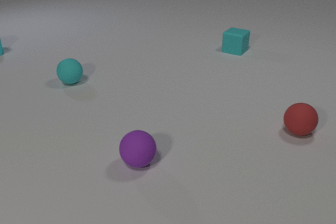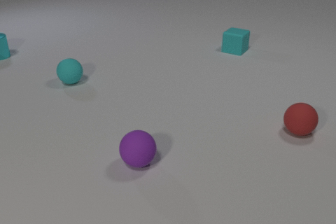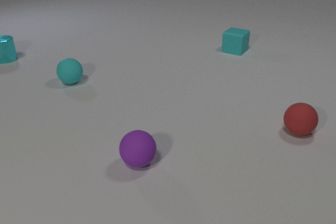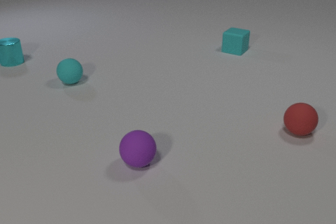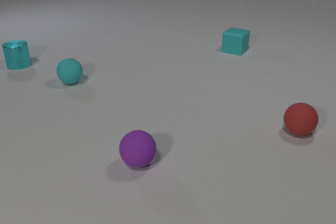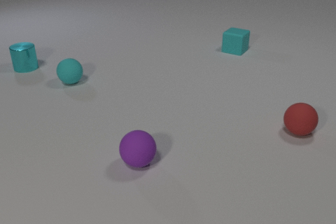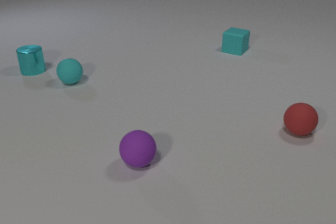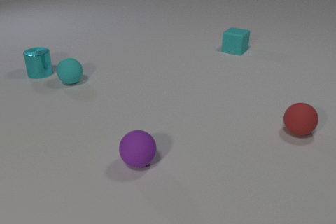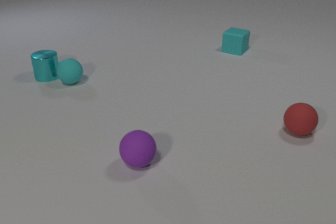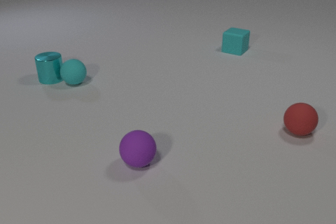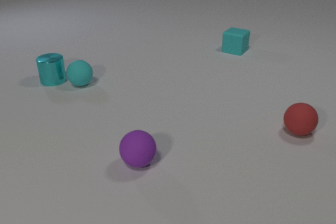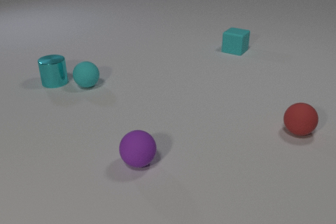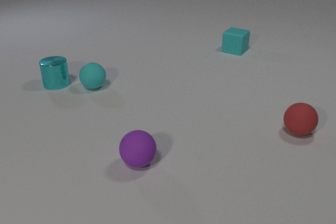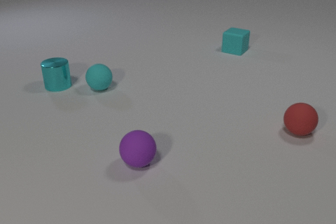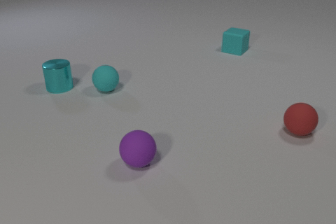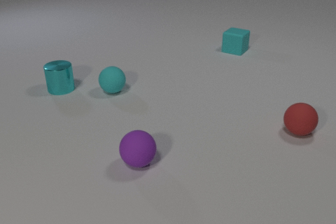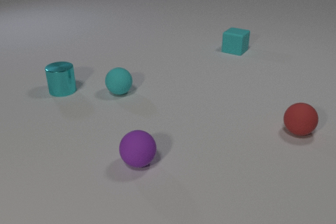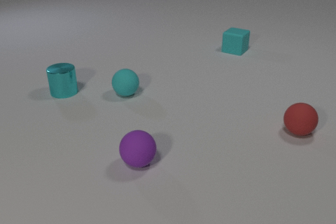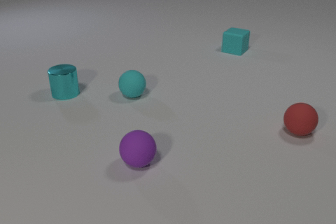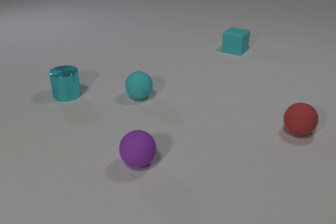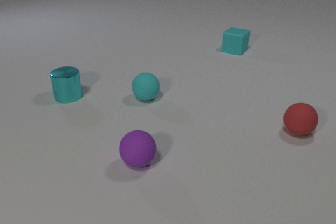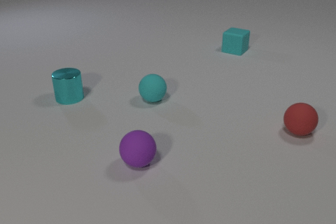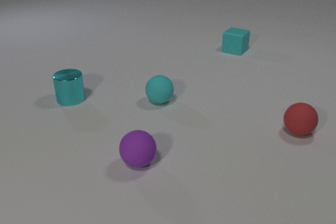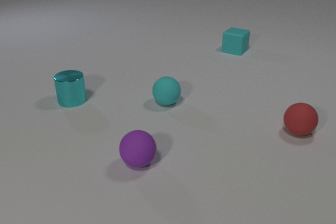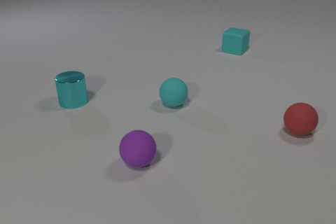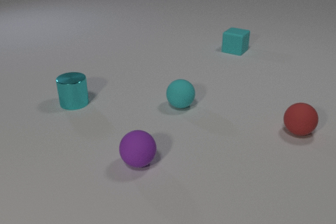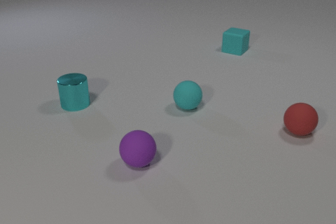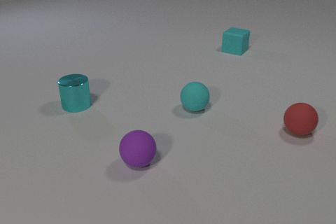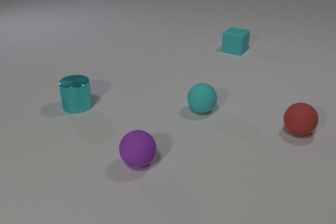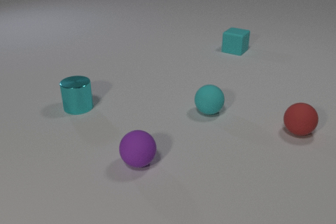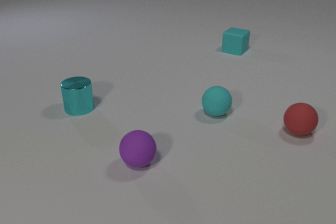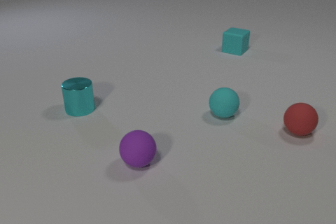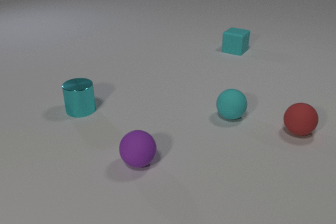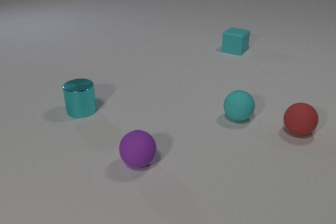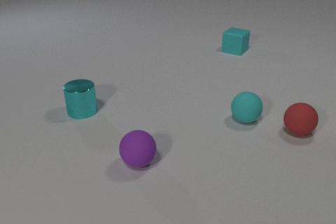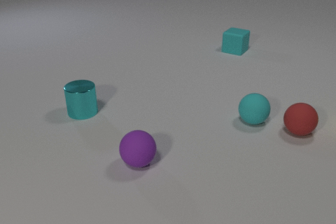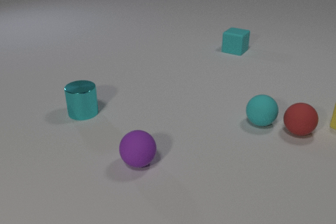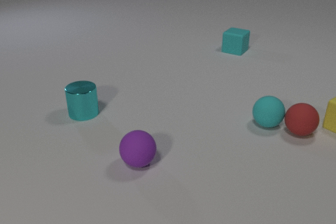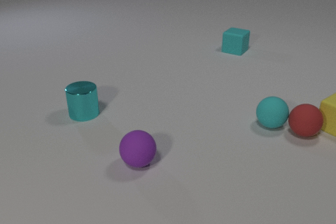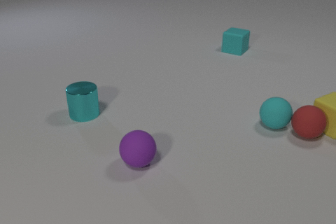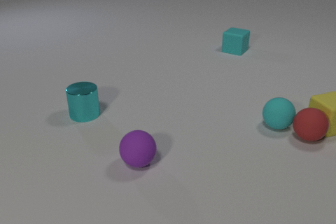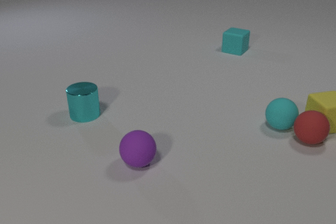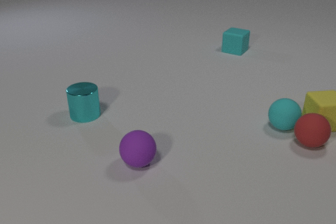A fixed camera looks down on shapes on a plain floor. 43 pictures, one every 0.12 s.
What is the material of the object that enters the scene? rubber.
How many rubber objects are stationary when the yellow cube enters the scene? 3.
How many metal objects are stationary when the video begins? 0.
0.00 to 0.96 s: The cyan metal cylinder slides toward the camera and to the right.
0.96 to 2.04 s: The cyan metal cylinder slides toward the camera. The cyan rubber sphere rolls to the right and toward the camera. The cyan metal cylinder and the cyan rubber sphere collide.
2.04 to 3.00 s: The cyan metal cylinder slides toward the camera. The cyan rubber sphere rolls to the right and toward the camera.
3.00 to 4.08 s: The cyan metal cylinder slides toward the camera. The cyan rubber sphere rolls to the right.
4.08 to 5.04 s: The cyan metal cylinder slides toward the camera. The cyan rubber sphere rolls to the right. The red rubber sphere rolls toward the camera and to the right. The yellow rubber cube comes in at the right edge, slides to the left, spins so that its near face slides to the left, clockwise seen from above. The cyan rubber sphere and the red rubber sphere collide. The red rubber sphere and the yellow rubber cube collide.
